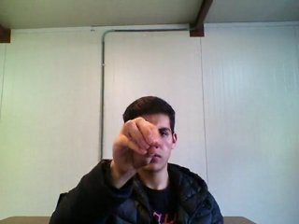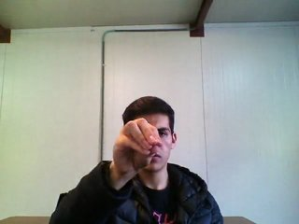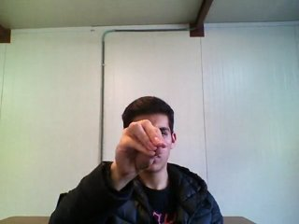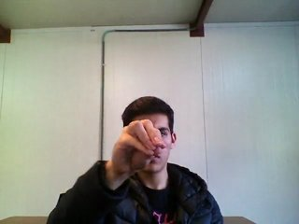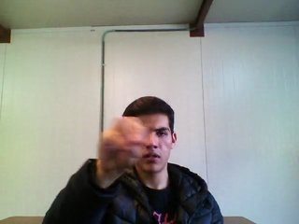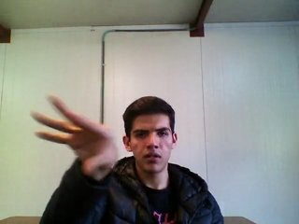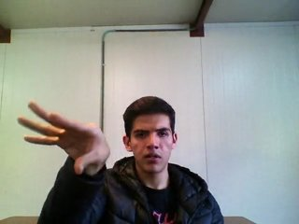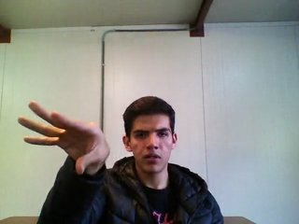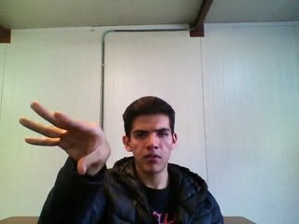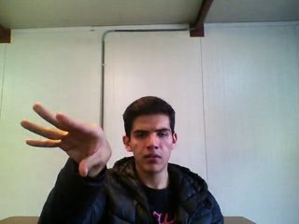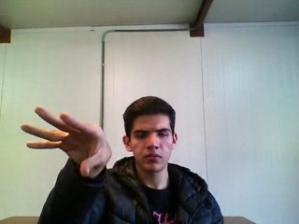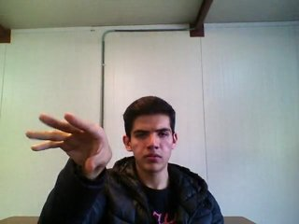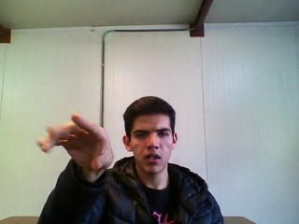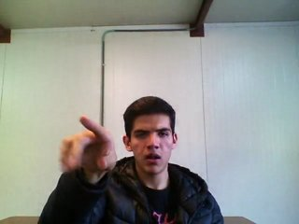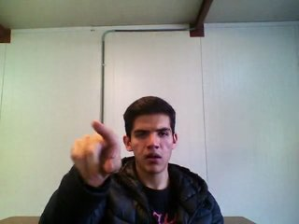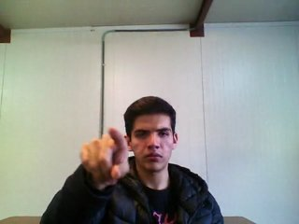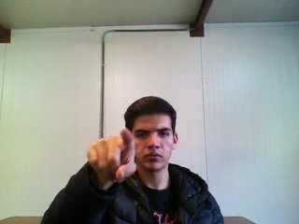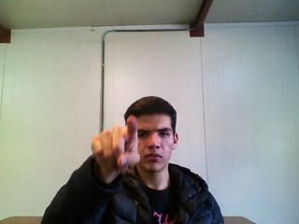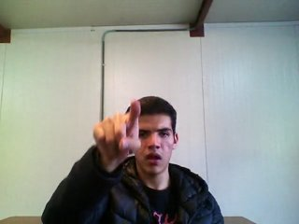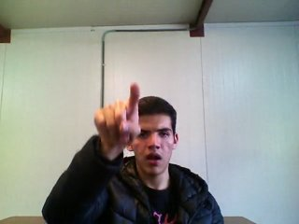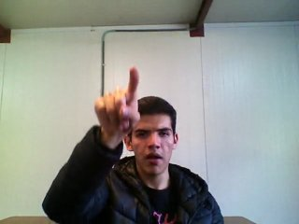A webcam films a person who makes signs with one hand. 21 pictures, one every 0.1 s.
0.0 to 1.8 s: On the screen the hand sweeps to the left. The name of the sign: Throw right.
